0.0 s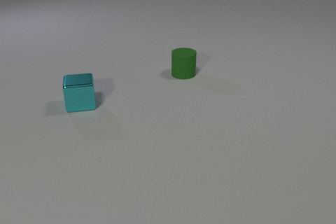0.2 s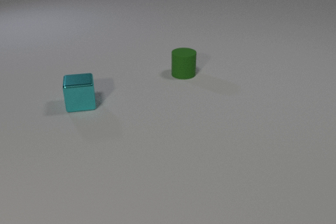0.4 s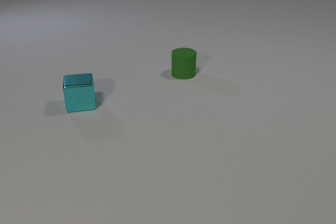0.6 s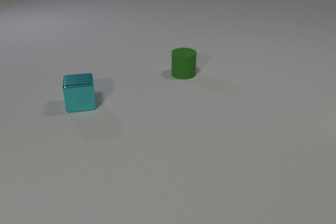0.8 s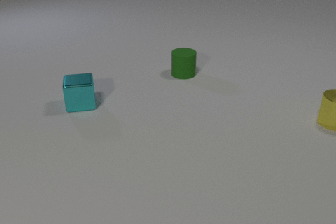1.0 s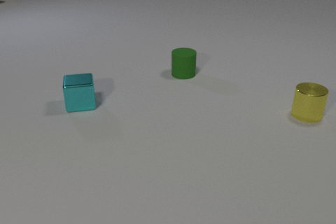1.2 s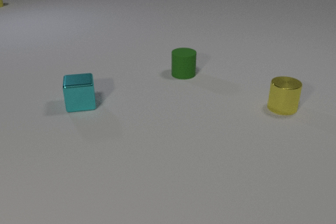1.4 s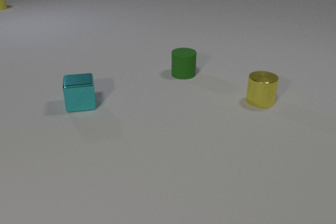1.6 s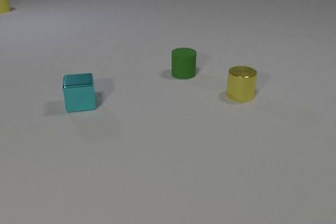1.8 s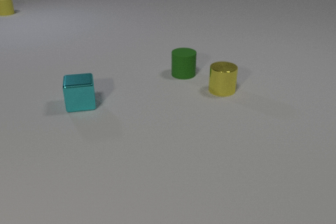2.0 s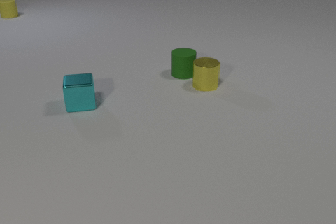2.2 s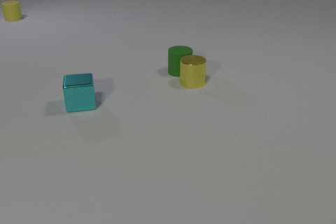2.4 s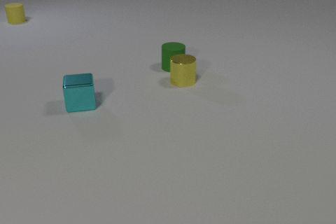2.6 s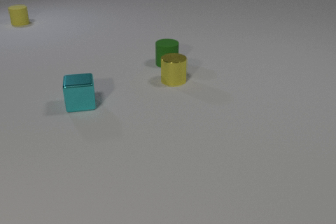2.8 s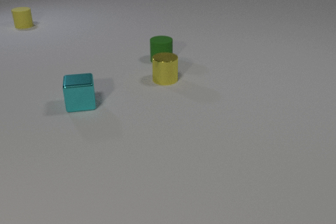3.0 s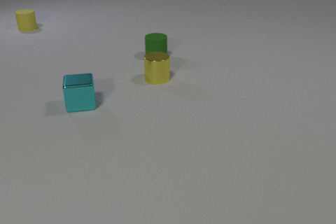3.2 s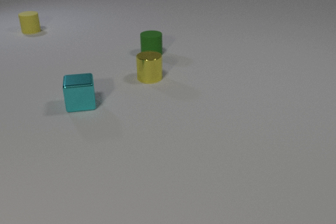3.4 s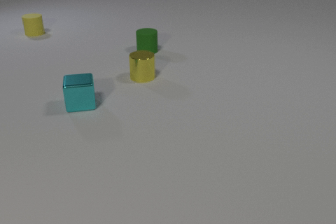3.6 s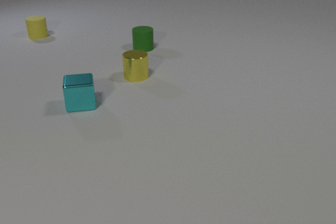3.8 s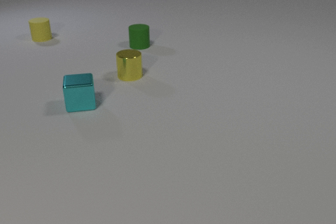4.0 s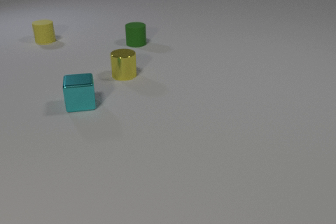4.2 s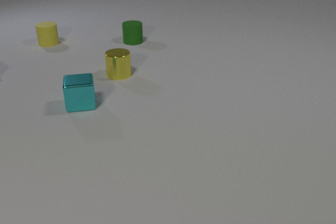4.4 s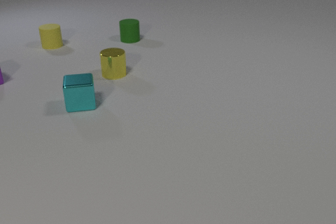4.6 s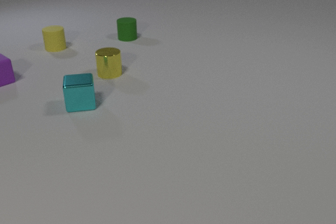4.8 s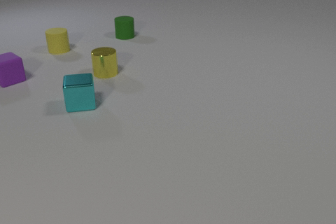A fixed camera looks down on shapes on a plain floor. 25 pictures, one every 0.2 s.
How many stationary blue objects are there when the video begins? 0.
How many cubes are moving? 1.
Are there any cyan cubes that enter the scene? no.
0.0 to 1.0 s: The yellow metal cylinder comes in at the right edge, slides to the left.
1.0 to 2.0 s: The yellow metal cylinder slides to the left and away from the camera. The yellow rubber cylinder slides toward the camera.
2.0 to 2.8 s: The yellow metal cylinder slides to the left. The green rubber cylinder slides away from the camera and to the left. The yellow rubber cylinder slides toward the camera. The yellow metal cylinder and the green rubber cylinder collide.
2.8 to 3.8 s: The yellow metal cylinder slides to the left. The green rubber cylinder slides away from the camera and to the left. The yellow rubber cylinder slides toward the camera.
3.8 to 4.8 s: The yellow metal cylinder slides to the left. The green rubber cylinder slides away from the camera and to the left. The yellow rubber cylinder slides toward the camera. The purple rubber cube comes in at the left edge, slides to the right.
